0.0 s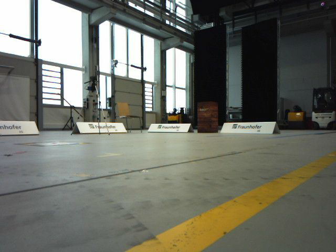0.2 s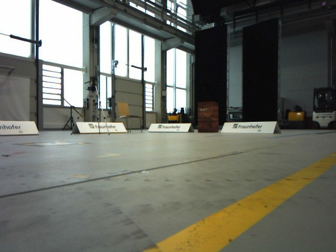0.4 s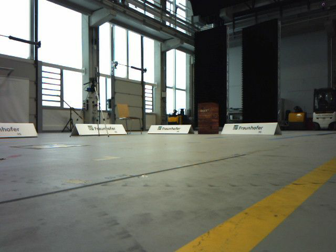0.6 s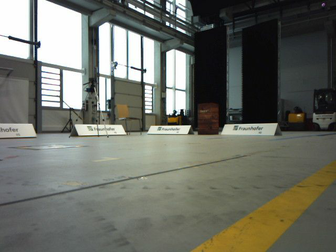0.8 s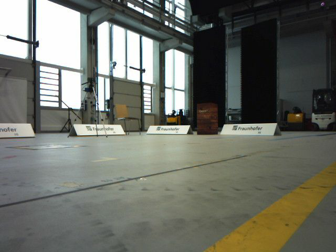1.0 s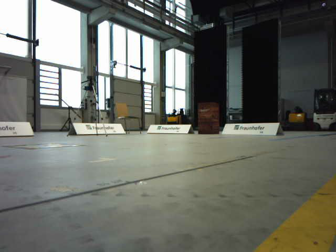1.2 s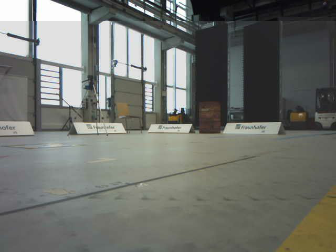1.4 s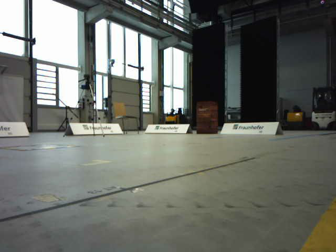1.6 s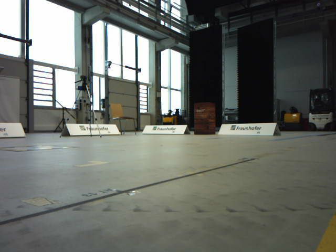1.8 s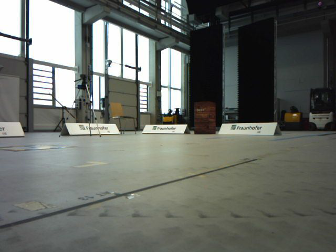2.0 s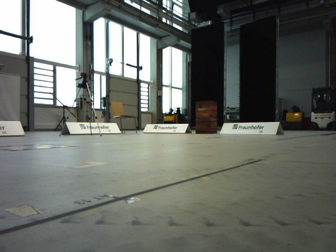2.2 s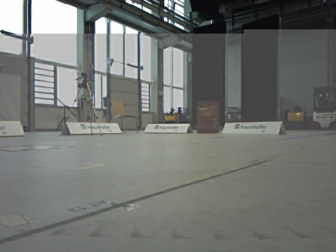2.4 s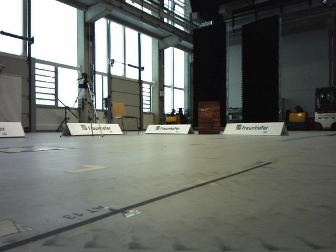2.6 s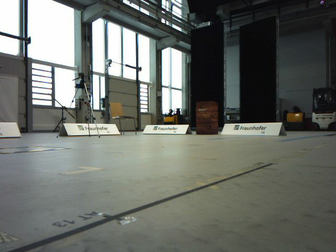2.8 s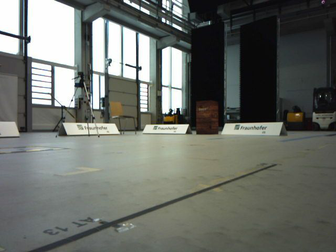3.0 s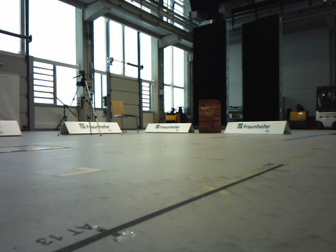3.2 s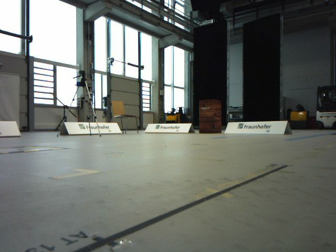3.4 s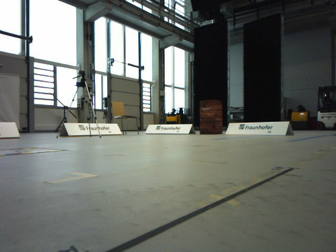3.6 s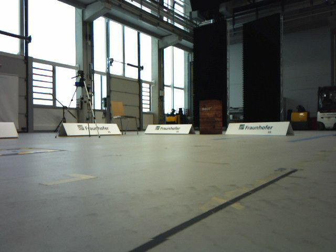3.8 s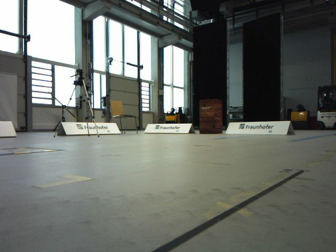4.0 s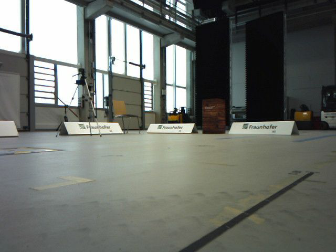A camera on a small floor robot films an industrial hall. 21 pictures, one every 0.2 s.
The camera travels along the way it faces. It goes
forward.
0.0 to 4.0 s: The camera travels forward, about 0.8 m, so what stands in front looms larger.
The film runs forward here.
